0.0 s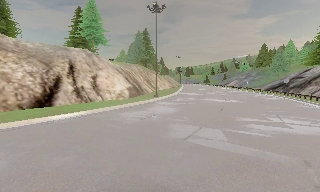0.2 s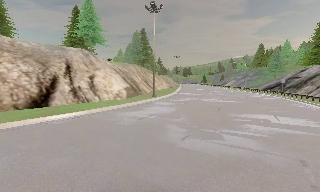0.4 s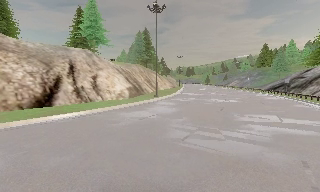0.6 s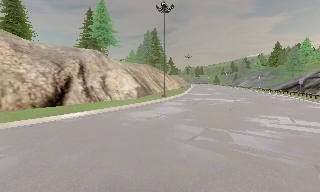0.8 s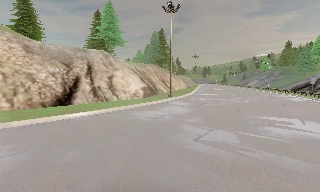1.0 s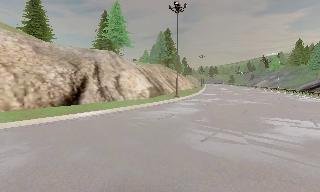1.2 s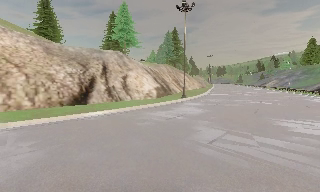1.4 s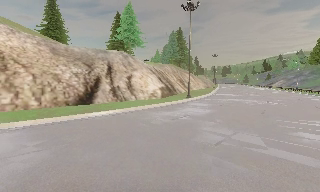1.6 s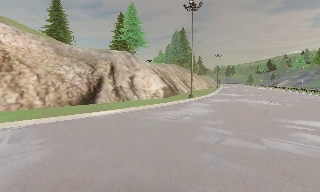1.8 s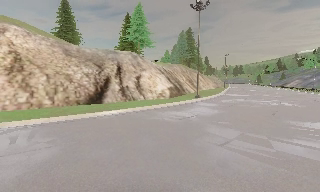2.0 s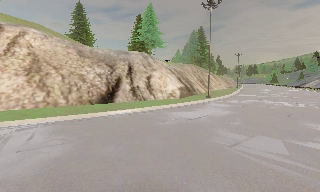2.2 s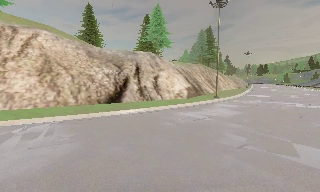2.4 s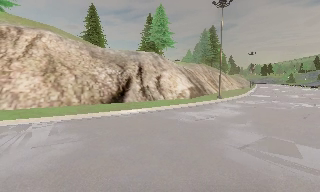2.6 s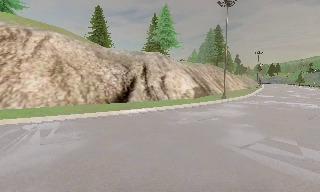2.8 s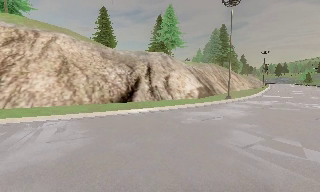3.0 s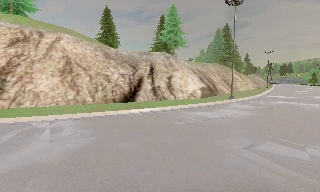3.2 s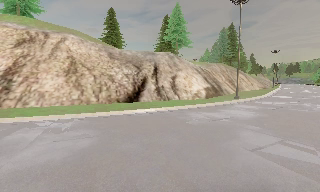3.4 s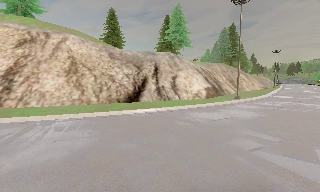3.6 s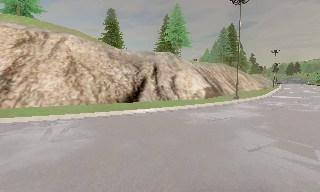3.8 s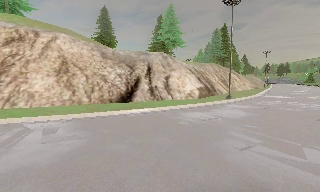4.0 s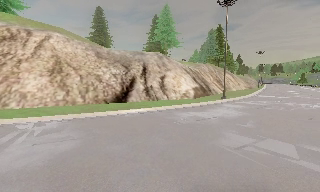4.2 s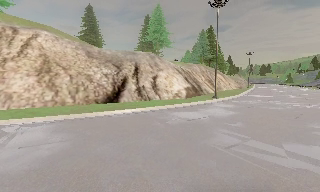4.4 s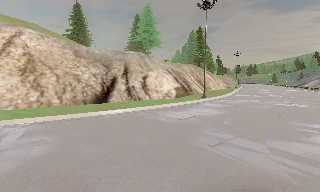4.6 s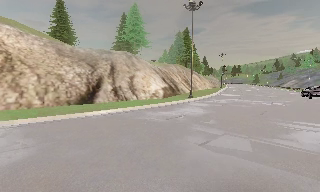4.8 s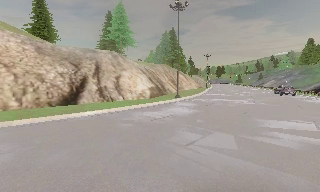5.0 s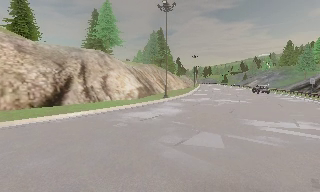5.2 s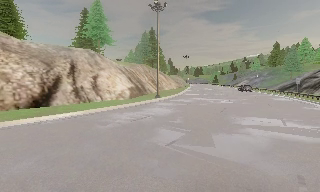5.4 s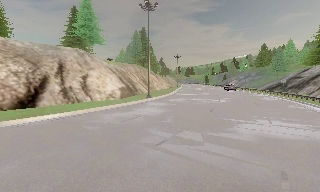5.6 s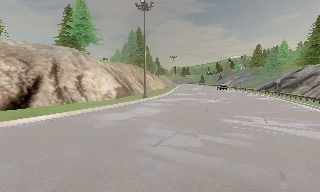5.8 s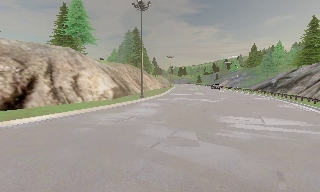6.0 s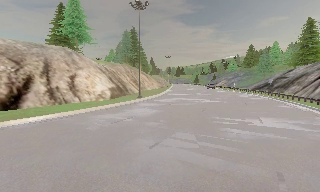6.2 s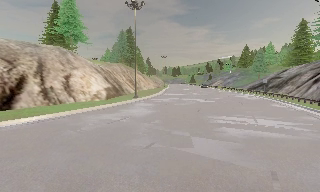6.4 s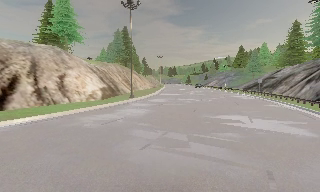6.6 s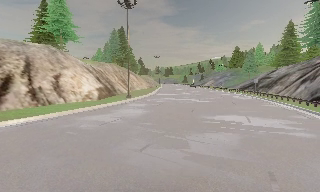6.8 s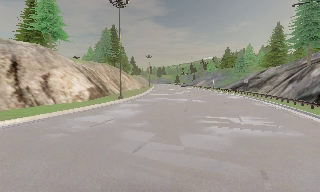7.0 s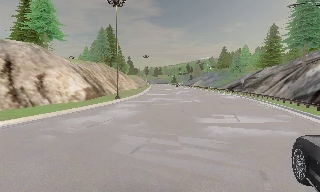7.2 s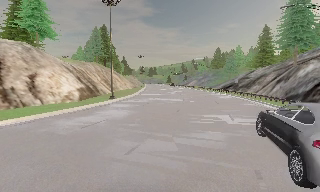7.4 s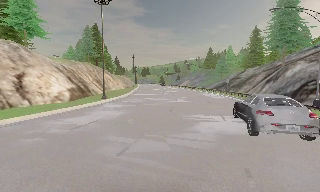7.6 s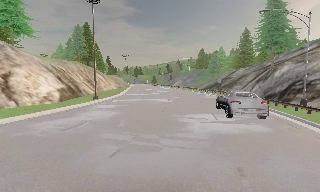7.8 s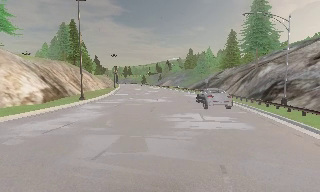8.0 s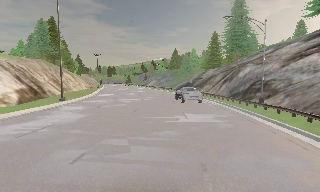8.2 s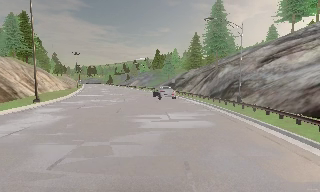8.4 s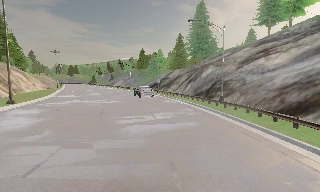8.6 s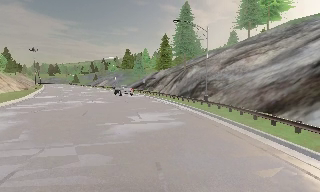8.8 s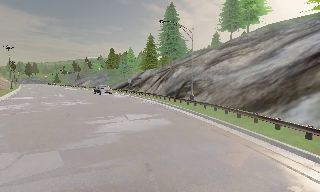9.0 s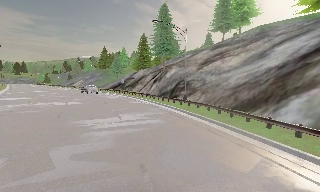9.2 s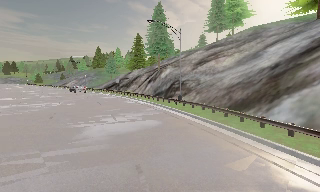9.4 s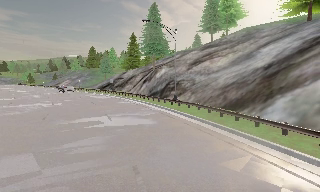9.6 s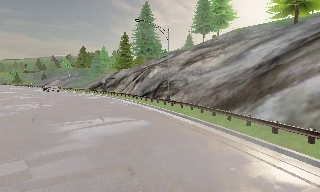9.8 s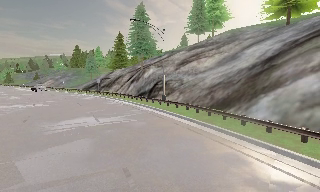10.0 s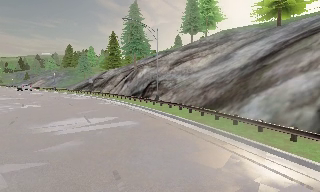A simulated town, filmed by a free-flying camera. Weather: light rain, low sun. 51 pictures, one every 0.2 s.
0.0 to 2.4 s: The scene slides to the right, as the camera pans about 25 degrees to its left. It travels to its right, about 0.5 m.
2.4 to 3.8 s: The camera shifts only a little, or ends up much as it began.
3.8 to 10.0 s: The scene slides to the left, as the camera pans about 90 degrees to its right. It travels forward, about 1 m.
The film runs forward here.
